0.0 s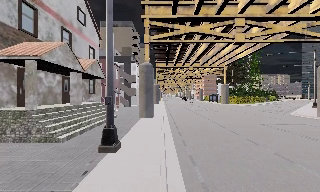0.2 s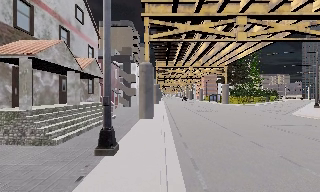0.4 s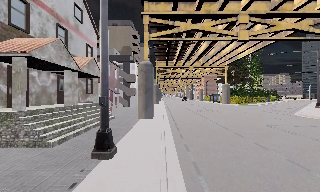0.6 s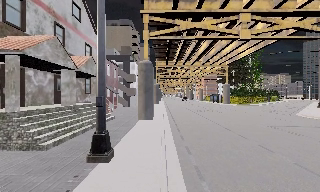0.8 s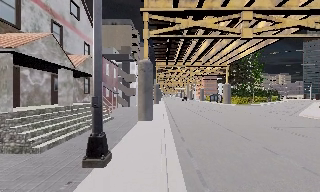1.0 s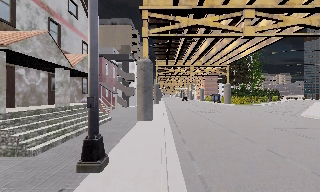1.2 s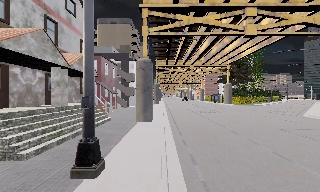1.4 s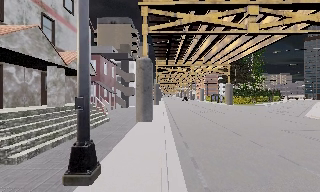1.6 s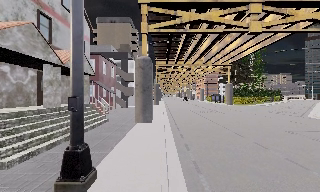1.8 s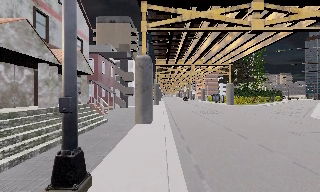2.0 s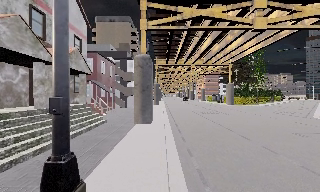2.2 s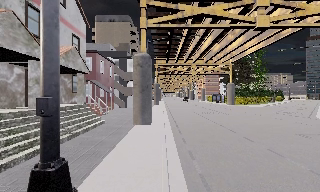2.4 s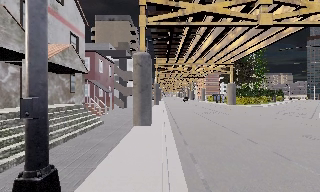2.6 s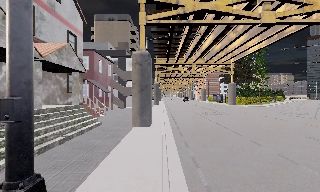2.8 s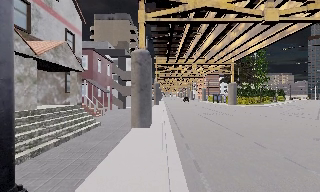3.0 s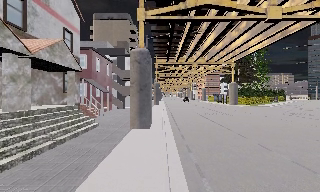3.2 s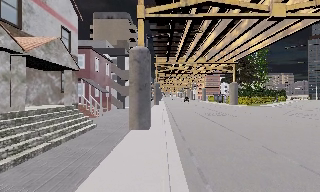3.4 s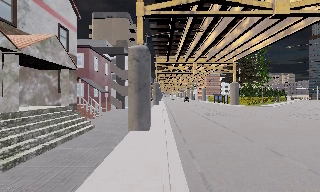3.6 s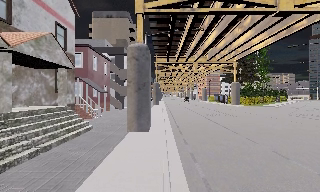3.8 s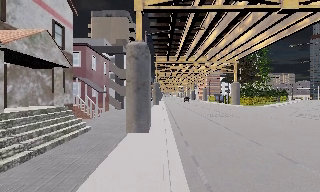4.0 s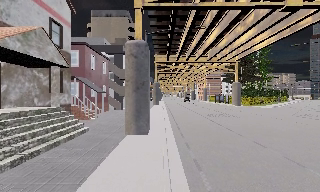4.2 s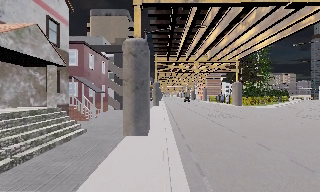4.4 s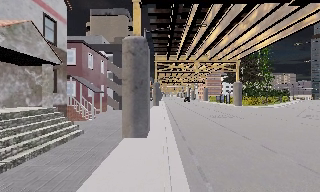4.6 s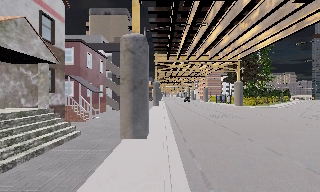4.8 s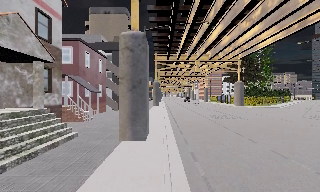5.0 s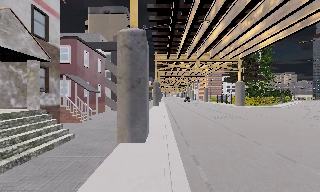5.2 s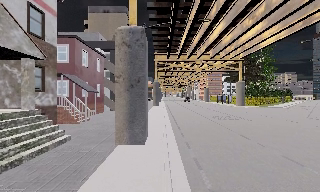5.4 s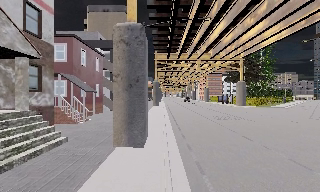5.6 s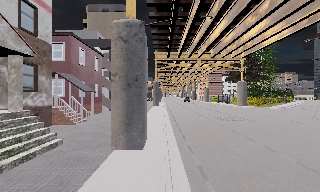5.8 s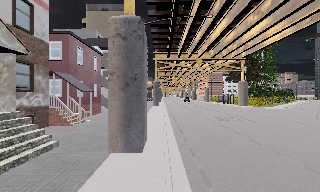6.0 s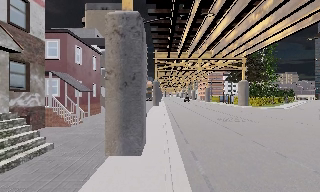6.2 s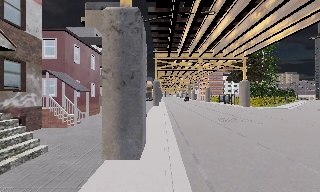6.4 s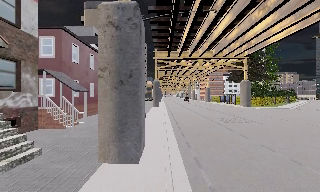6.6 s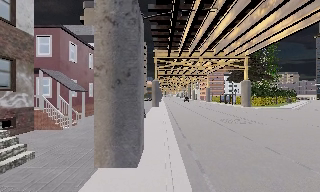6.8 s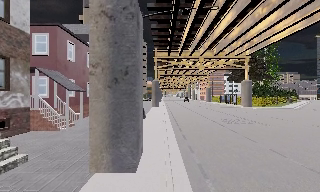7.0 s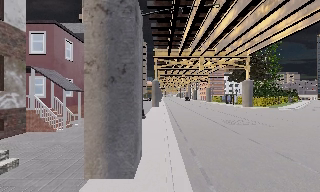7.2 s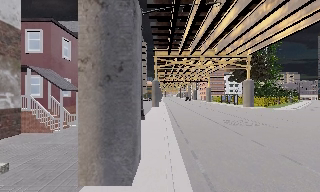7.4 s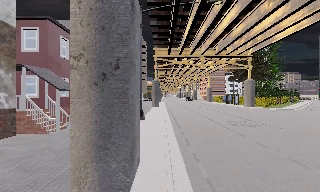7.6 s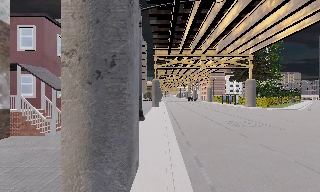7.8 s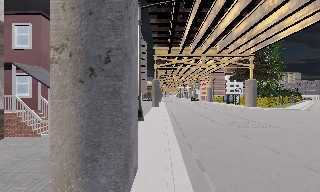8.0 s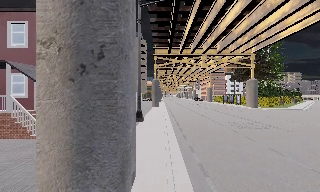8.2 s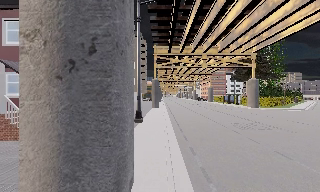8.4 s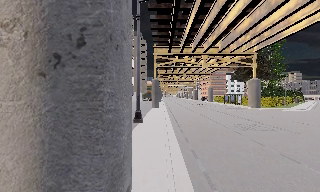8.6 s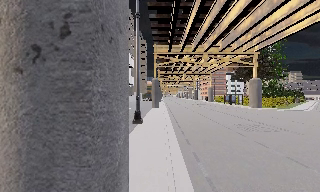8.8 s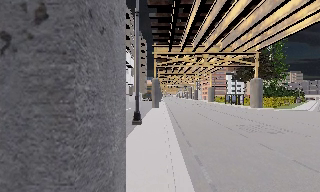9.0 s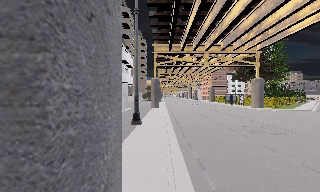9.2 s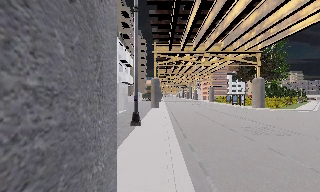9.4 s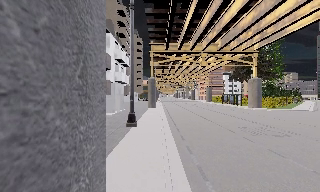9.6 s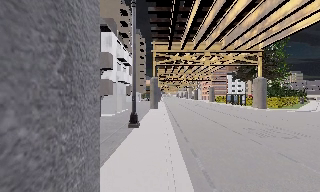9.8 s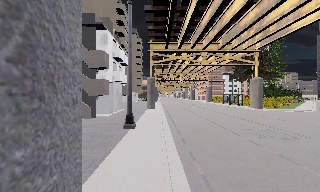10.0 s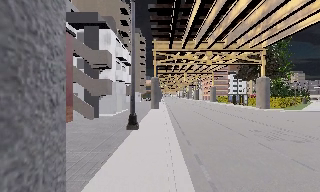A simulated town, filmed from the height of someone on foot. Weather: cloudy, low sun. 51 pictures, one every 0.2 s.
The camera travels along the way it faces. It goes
forward.
0.0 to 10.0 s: The camera travels forward, about 16 m, so what stands in front looms larger.
The film runs forward here.
